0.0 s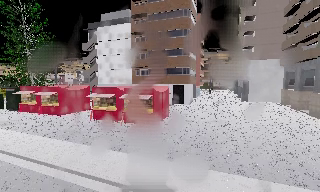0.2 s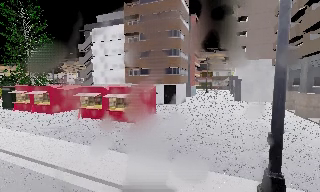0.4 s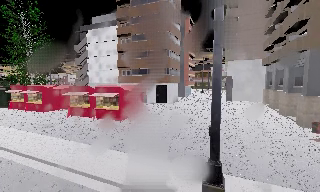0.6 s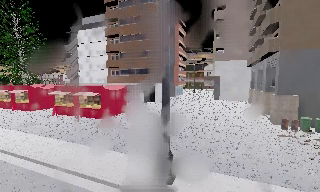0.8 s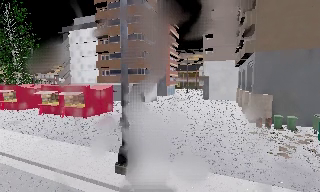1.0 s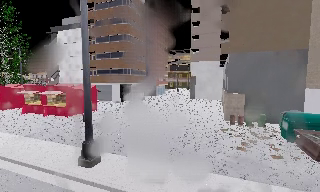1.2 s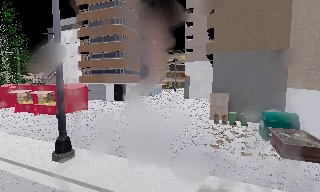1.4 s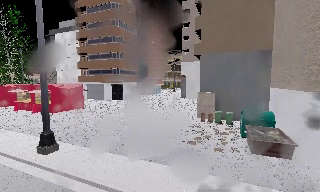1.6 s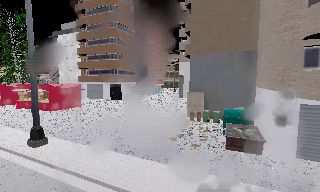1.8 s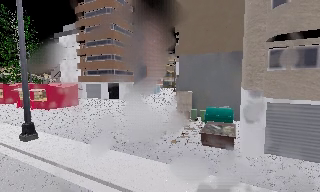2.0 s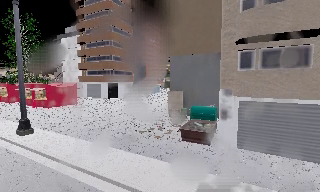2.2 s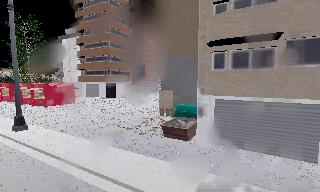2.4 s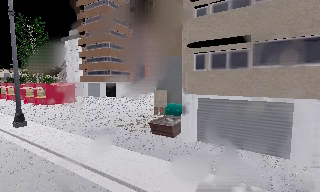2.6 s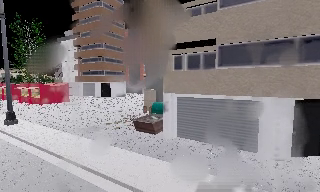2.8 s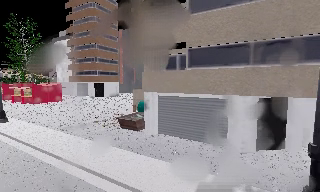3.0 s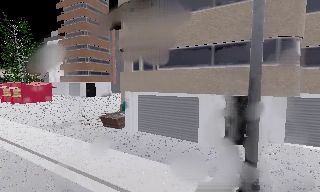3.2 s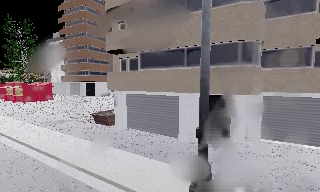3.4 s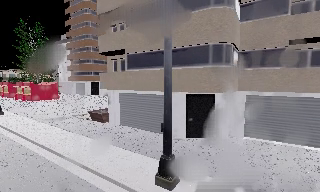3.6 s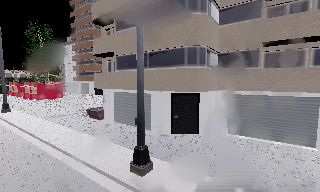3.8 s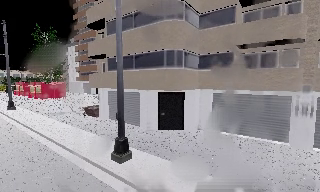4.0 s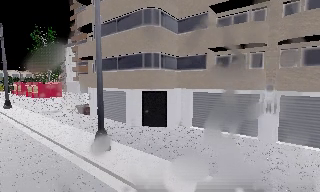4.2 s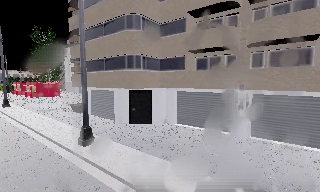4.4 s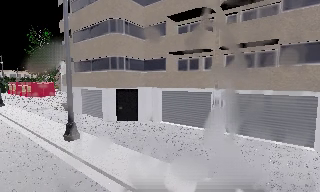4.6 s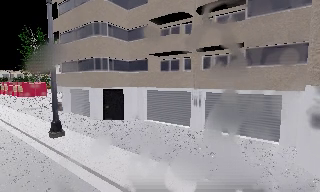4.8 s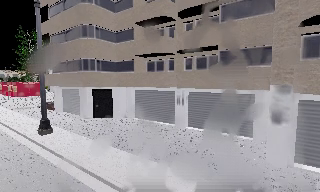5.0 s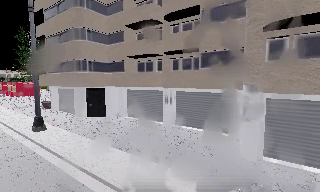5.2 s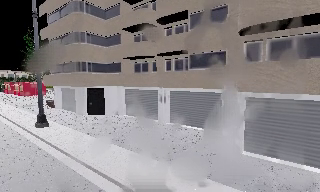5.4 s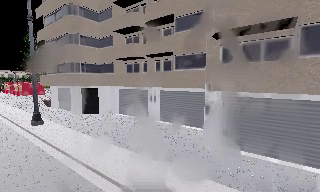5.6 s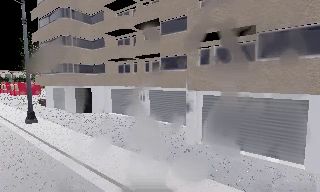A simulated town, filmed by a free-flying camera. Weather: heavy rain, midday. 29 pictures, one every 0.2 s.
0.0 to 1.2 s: The camera travels to its right, about 10 m, so close, fixed things drift to the left.
1.2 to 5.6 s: The camera pans to its left, which is counterclockwise from overhead, by about 15 degrees. It travels to its right and backward, about 30 m, so close, fixed things drift to the left.
The film runs backward here.
